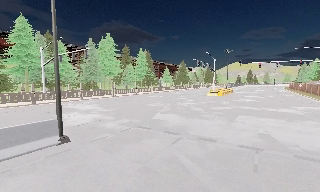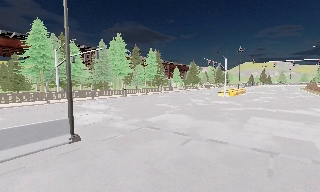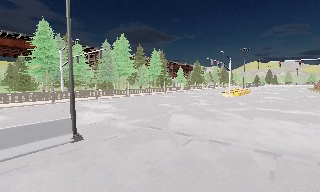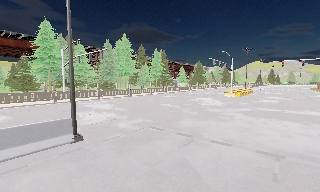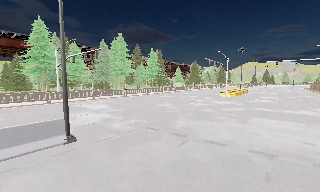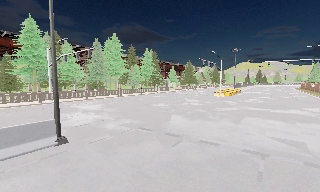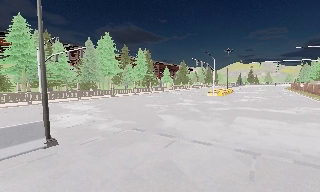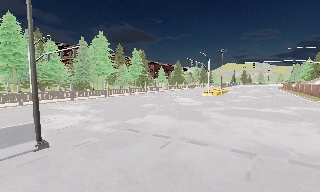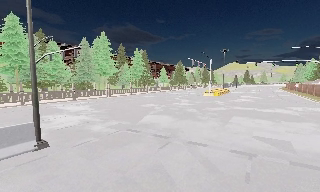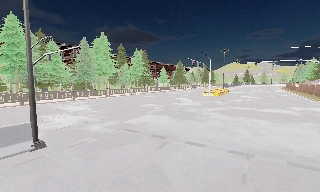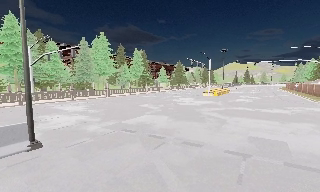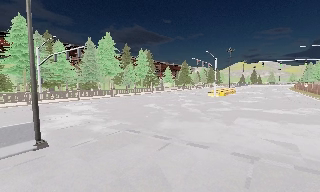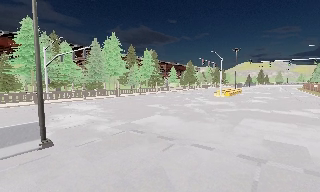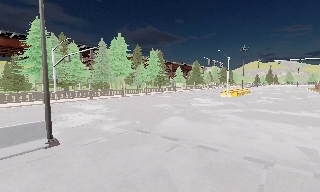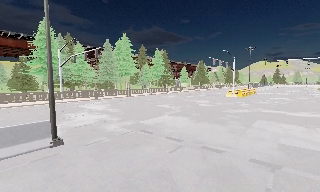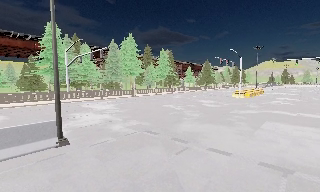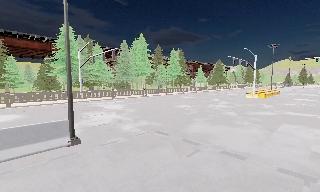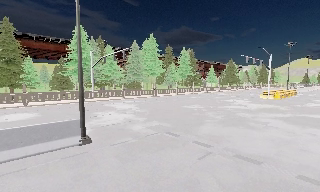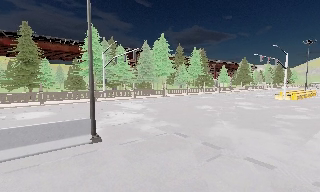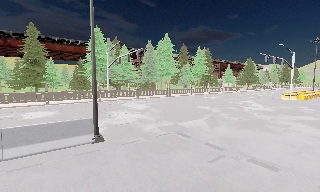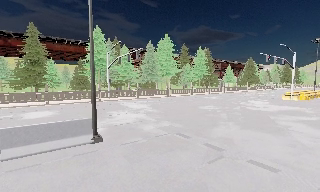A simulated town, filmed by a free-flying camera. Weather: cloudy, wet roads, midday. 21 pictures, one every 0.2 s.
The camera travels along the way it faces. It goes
forward.
0.0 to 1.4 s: The camera travels forward, about 0.5 m, so what stands in front looms larger.
1.4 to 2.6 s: The camera travels to its right, about 0.5 m.
2.6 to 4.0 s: The camera pans to its left, which is counterclockwise from overhead, by about 15 degrees. It travels forward, about 0.5 m, so what stands in front looms larger.
The film runs forward here.
